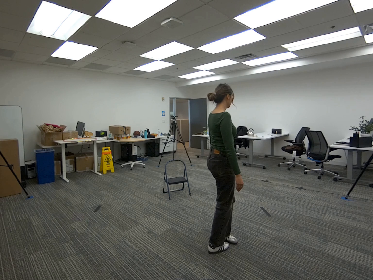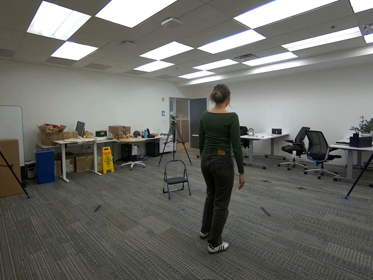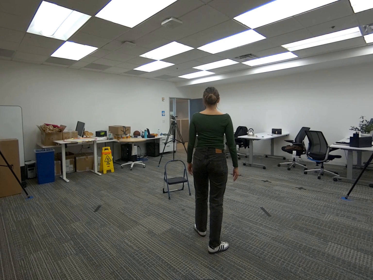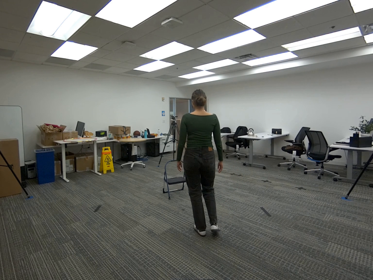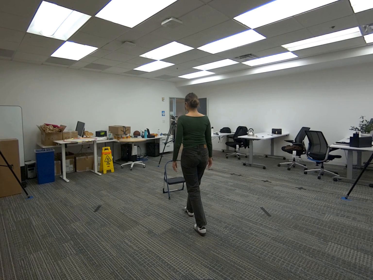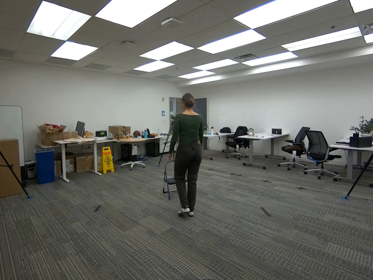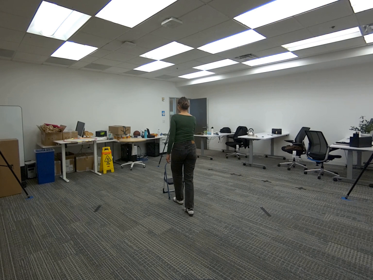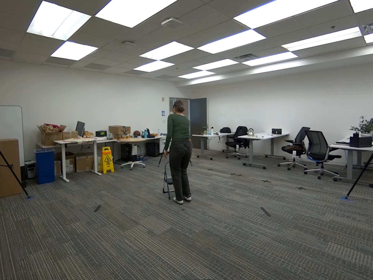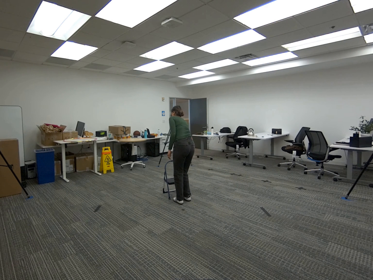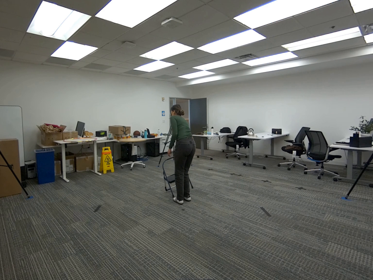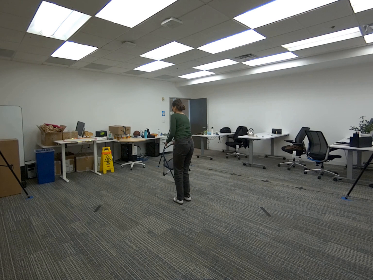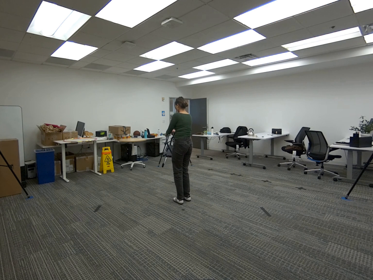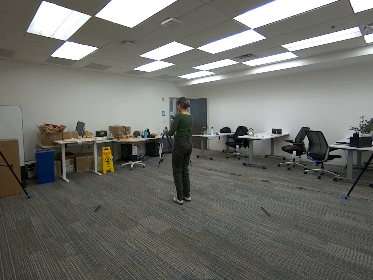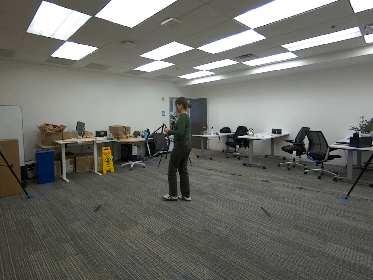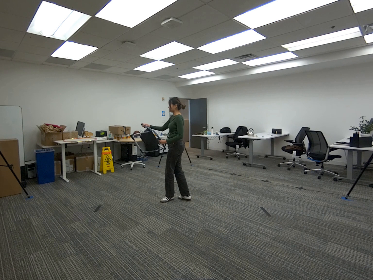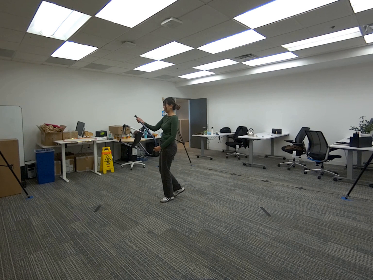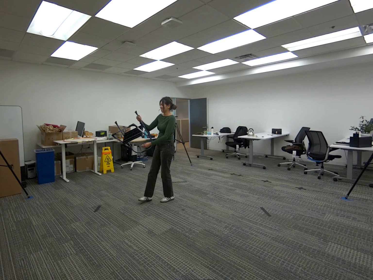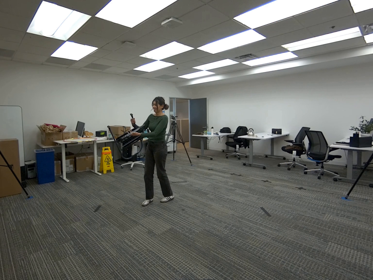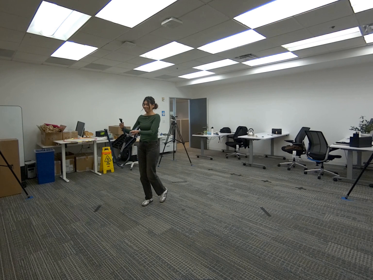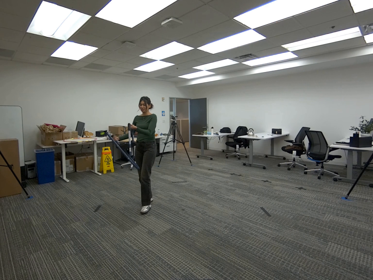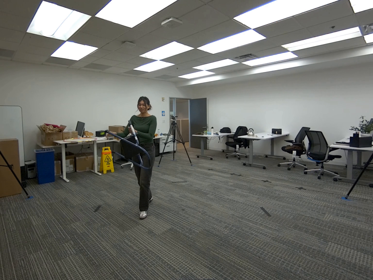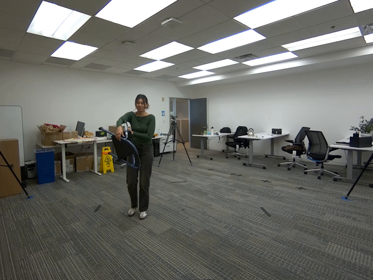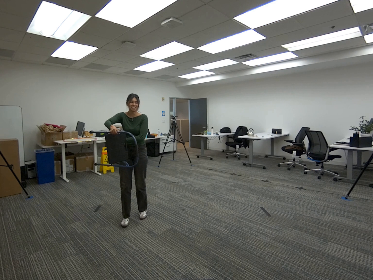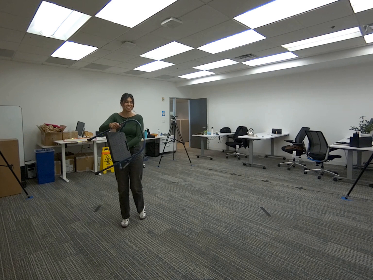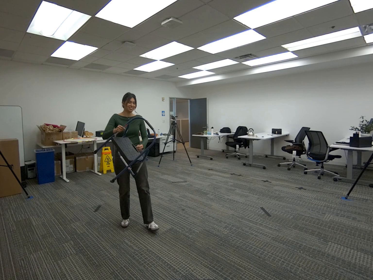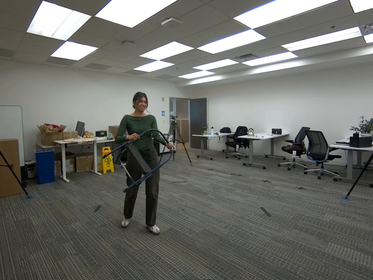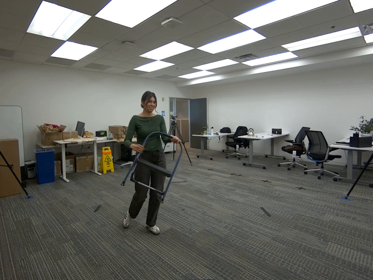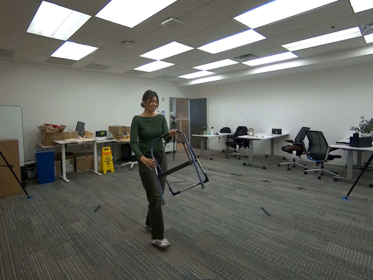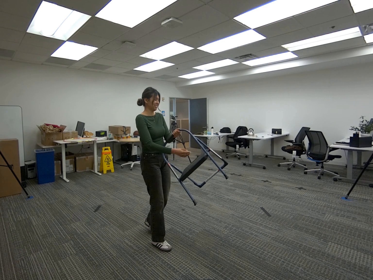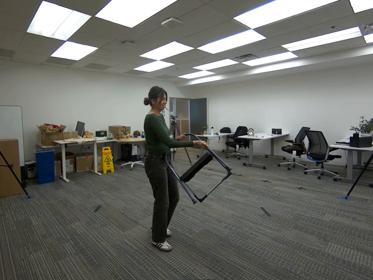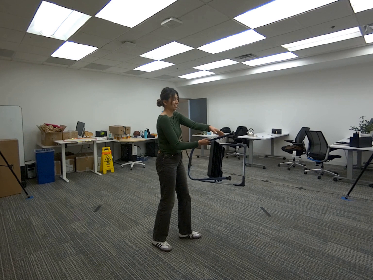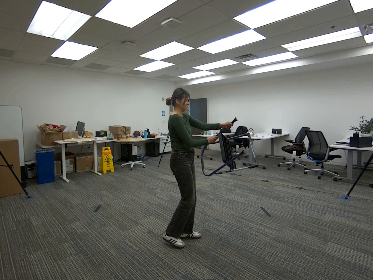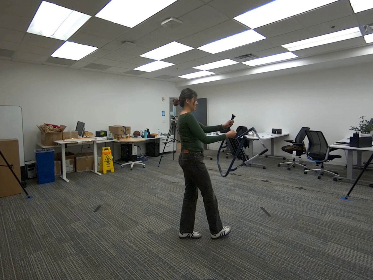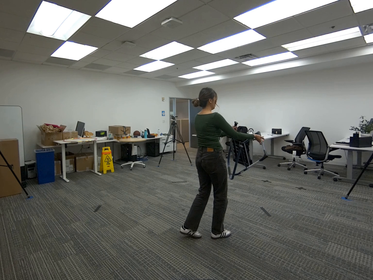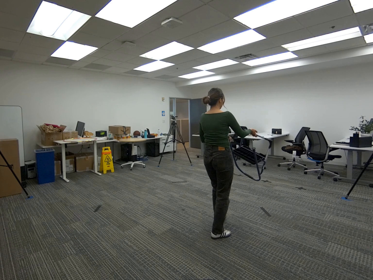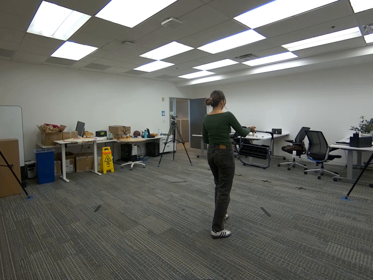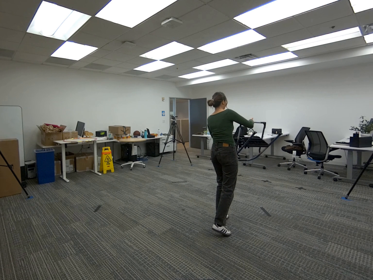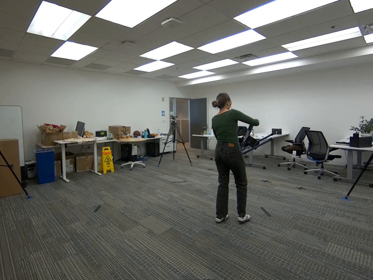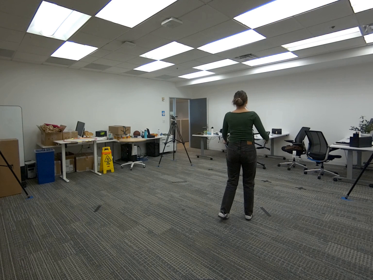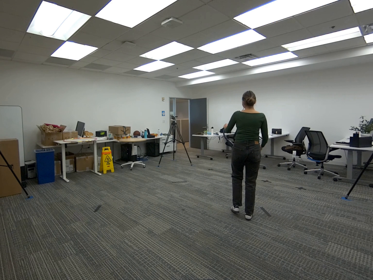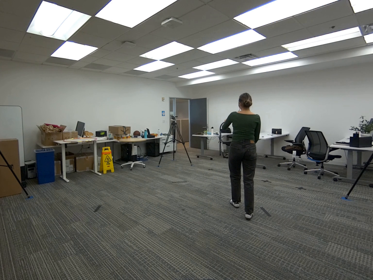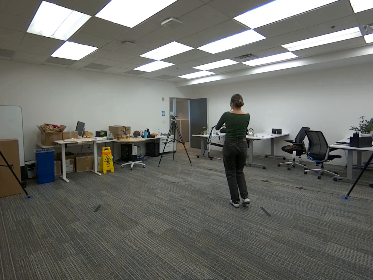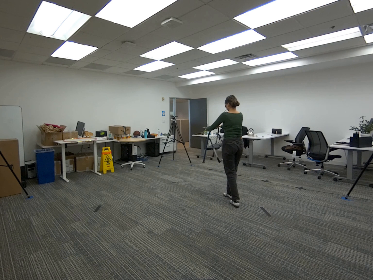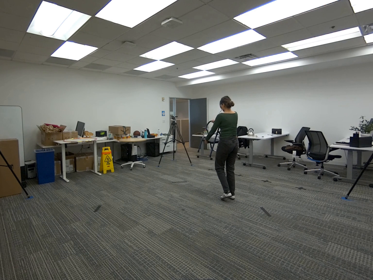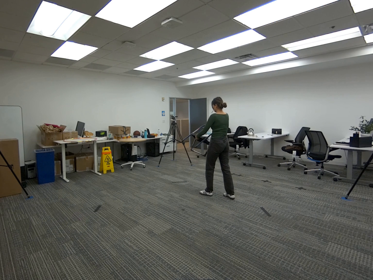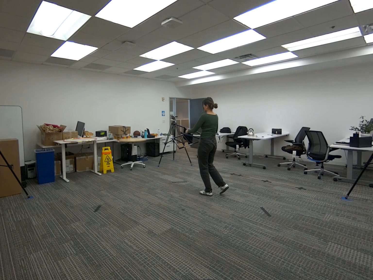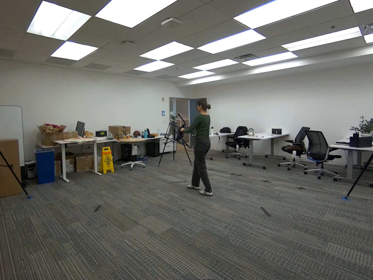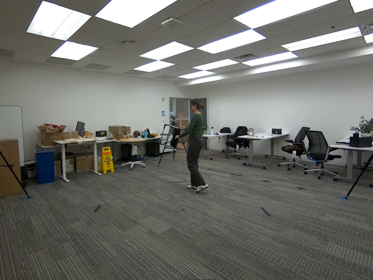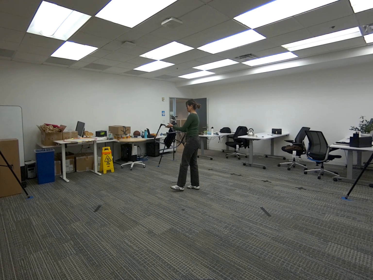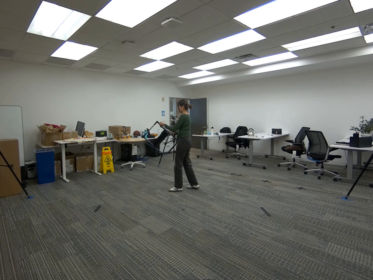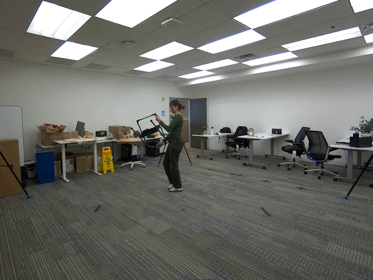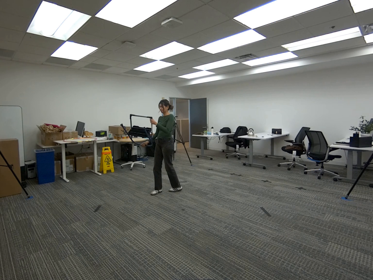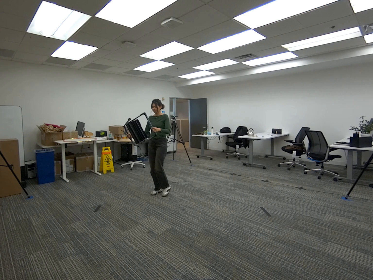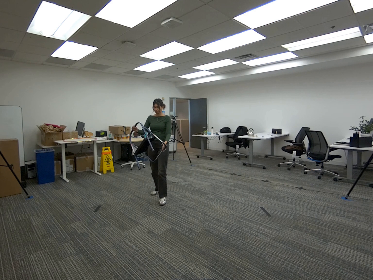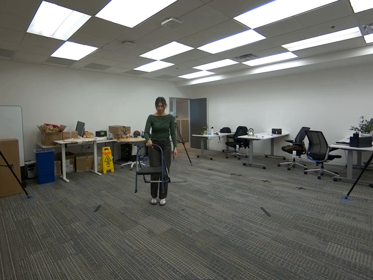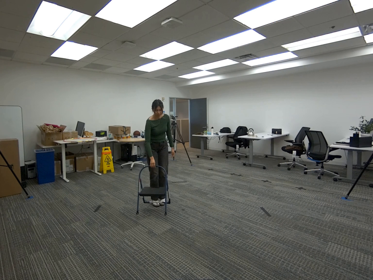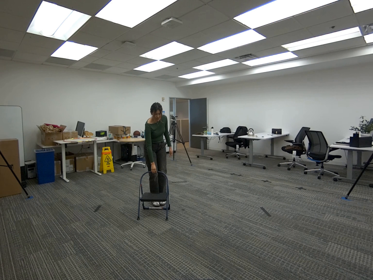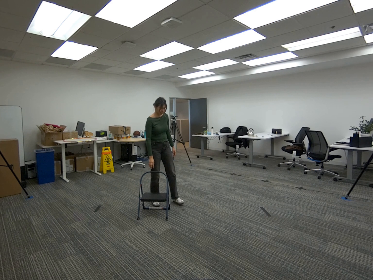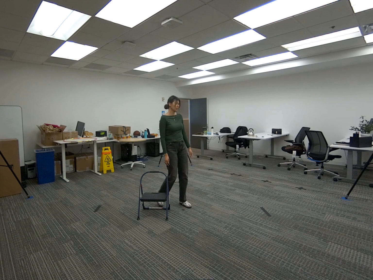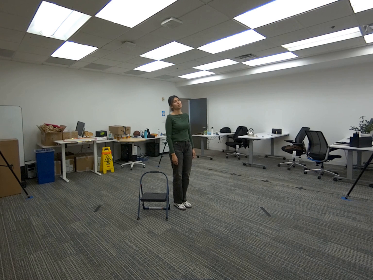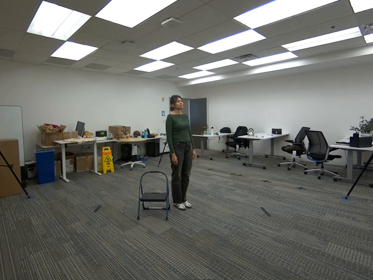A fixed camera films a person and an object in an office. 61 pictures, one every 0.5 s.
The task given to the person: Walk over to the step ladder and pick up the step ladder rotating the step ladder and yourself around the bounding area.
